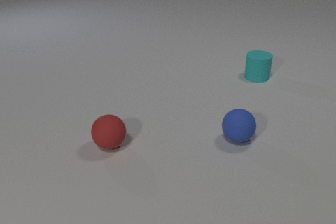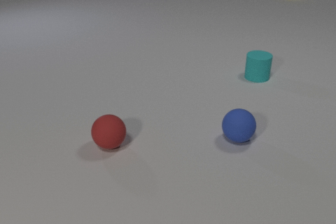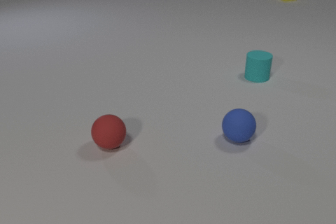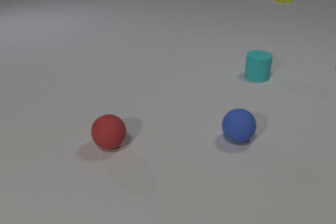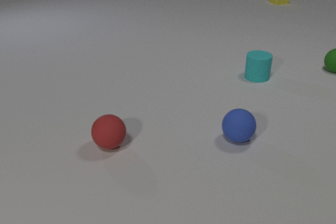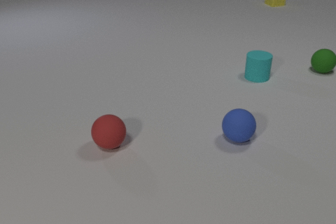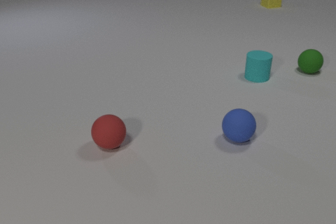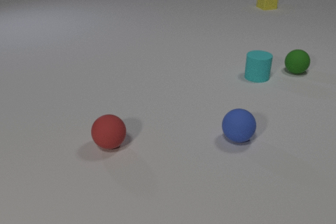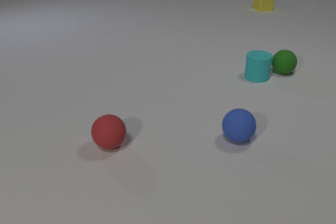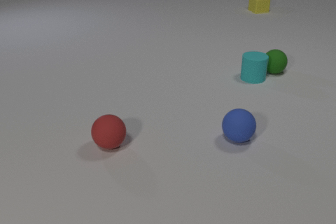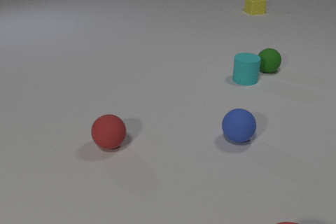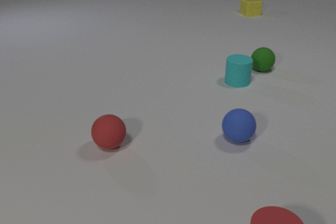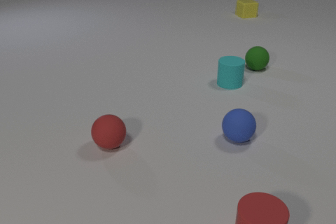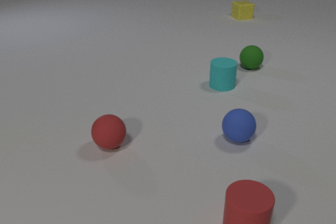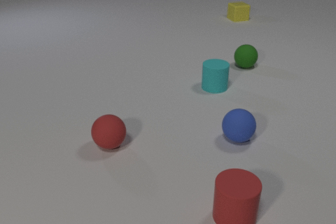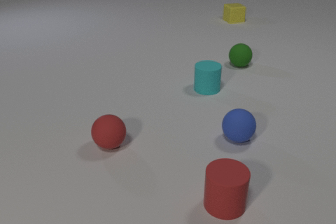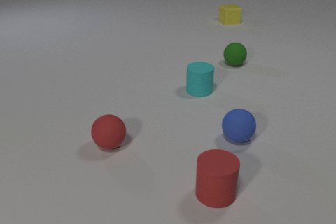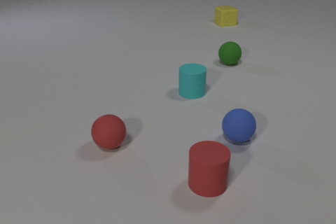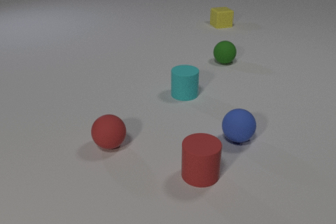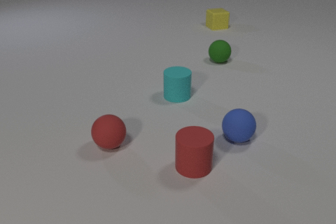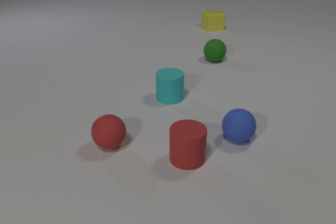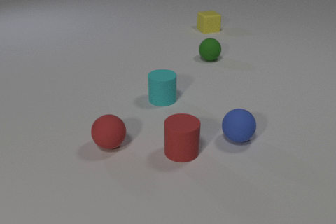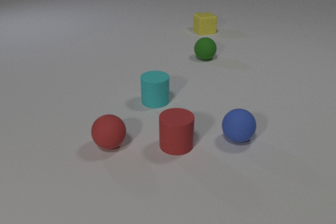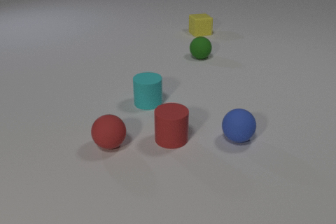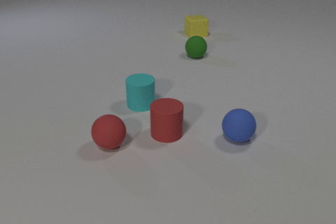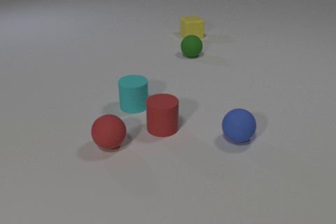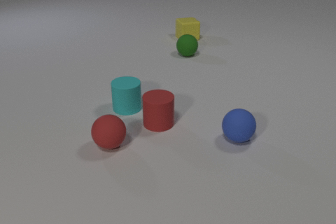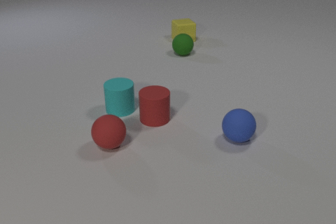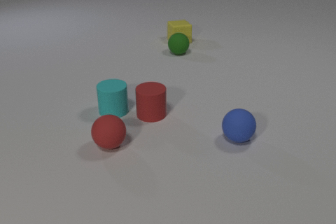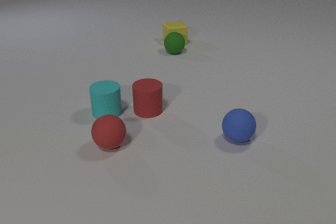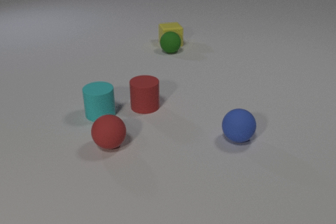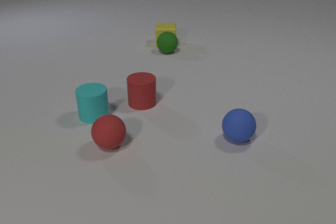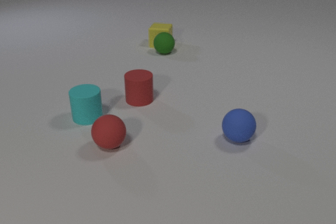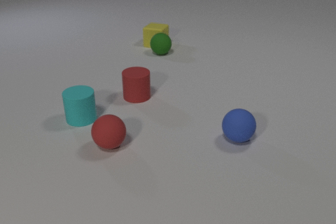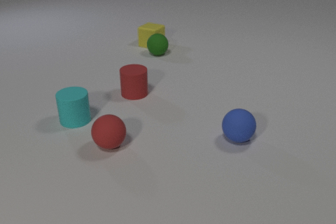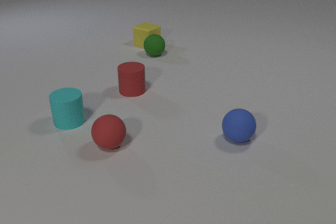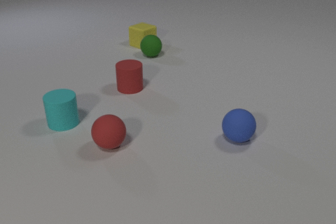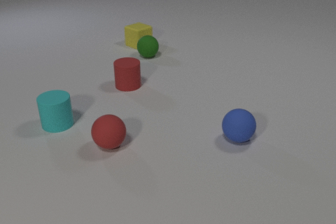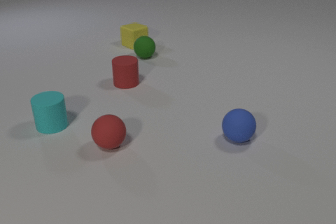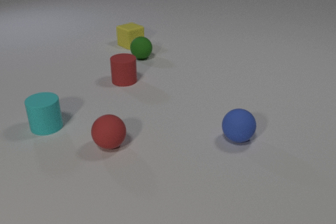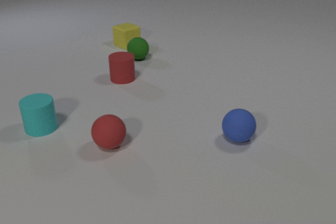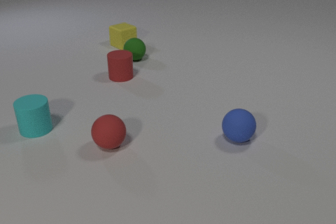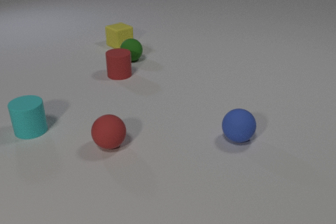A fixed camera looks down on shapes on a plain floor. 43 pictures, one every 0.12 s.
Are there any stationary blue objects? yes.
What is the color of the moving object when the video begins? yellow.
What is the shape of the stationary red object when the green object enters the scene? sphere.
0.00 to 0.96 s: The green rubber sphere comes in at the right edge, rolls to the left and toward the camera. The yellow rubber cube slides toward the camera and to the left.
0.96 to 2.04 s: The green rubber sphere rolls to the left. The cyan rubber cylinder slides to the left and toward the camera. The yellow rubber cube slides toward the camera and to the left. The red rubber cylinder comes in at the bottom edge, slides away from the camera and to the left. The green rubber sphere and the cyan rubber cylinder collide.
2.04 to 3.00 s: The green rubber sphere rolls to the left and away from the camera. The cyan rubber cylinder slides to the left and toward the camera. The yellow rubber cube slides toward the camera and to the left. The red rubber cylinder slides away from the camera and to the left.
3.00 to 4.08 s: The green rubber sphere rolls to the left. The cyan rubber cylinder slides to the left. The yellow rubber cube slides to the left and toward the camera, spins clockwise seen from above by about 45 degrees, its near face sliding to the left. The red rubber cylinder slides away from the camera. The green rubber sphere and the yellow rubber cube collide.
4.08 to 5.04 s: The green rubber sphere rolls to the left and toward the camera. The cyan rubber cylinder slides to the left. The yellow rubber cube slides to the left. The red rubber cylinder slides away from the camera.
